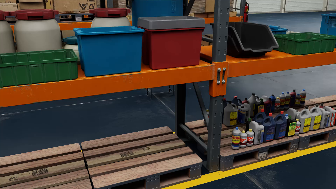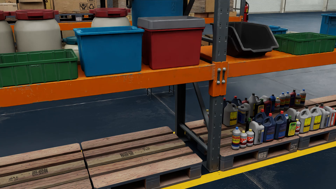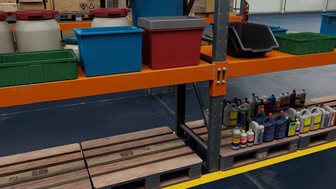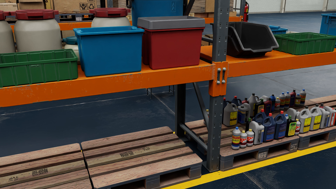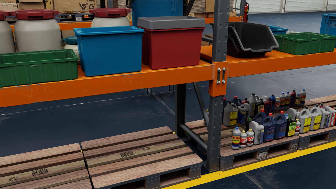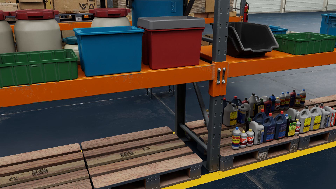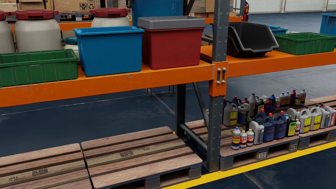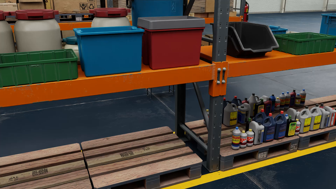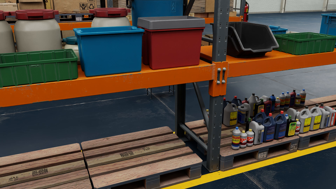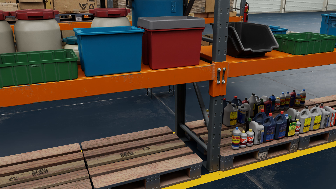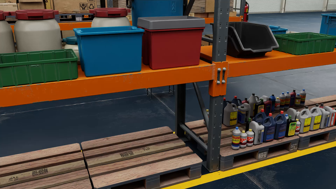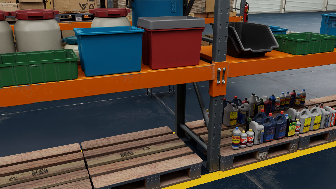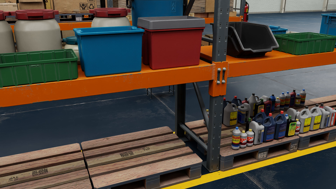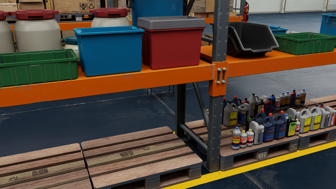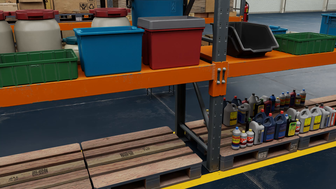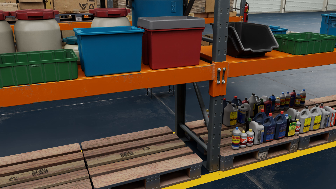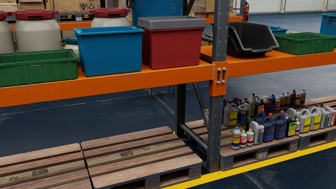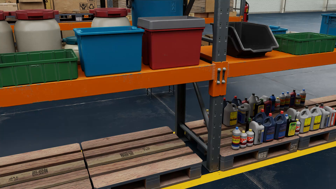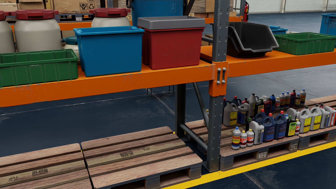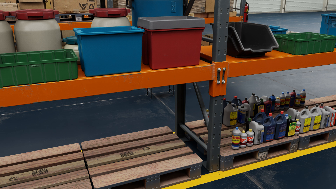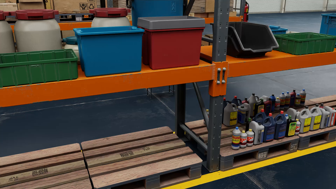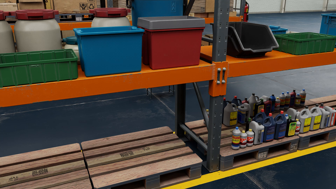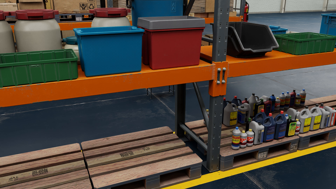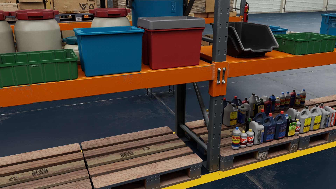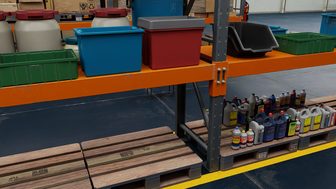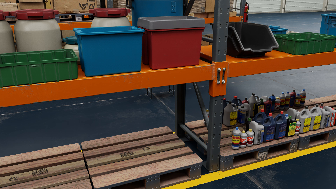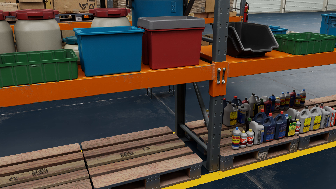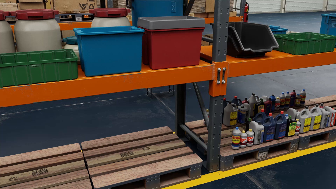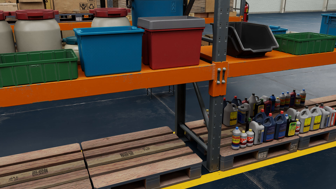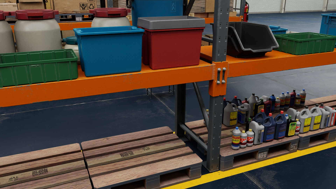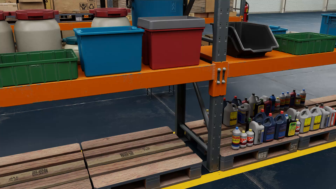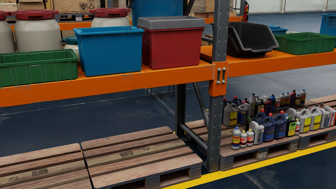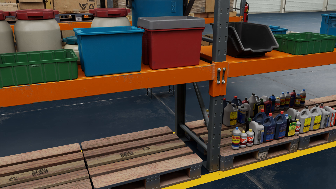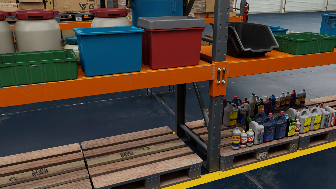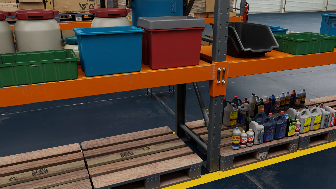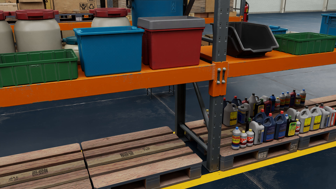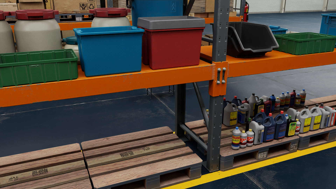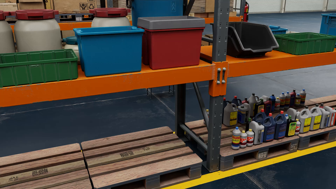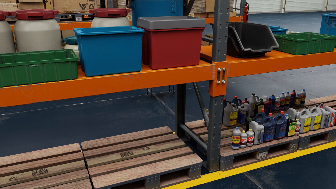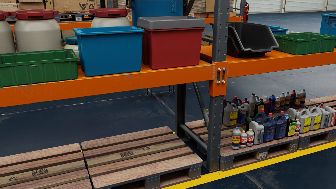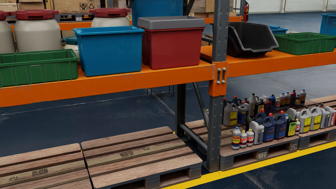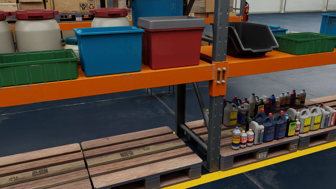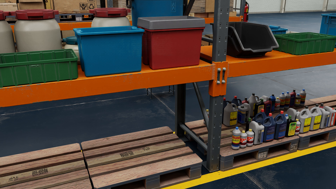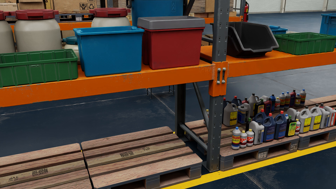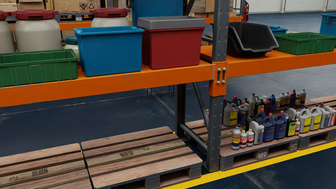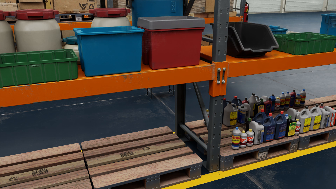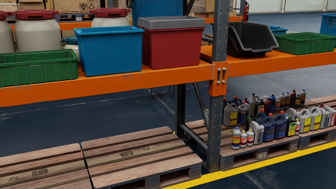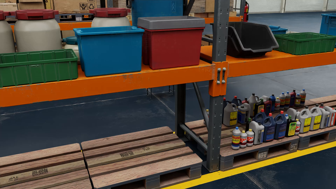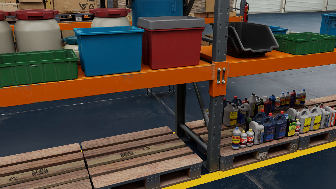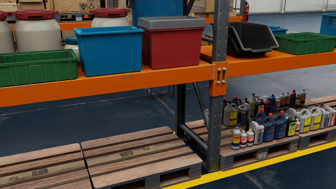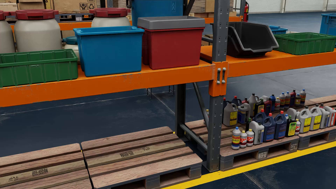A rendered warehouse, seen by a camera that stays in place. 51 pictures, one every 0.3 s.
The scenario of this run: A forklift runs into an object in its way.
